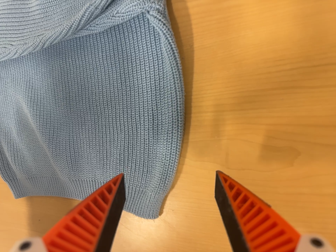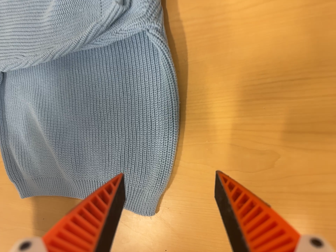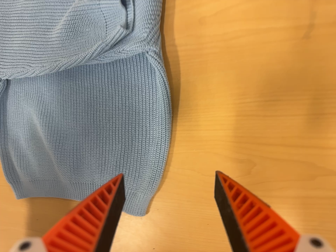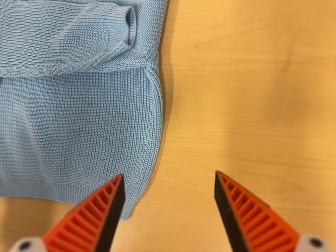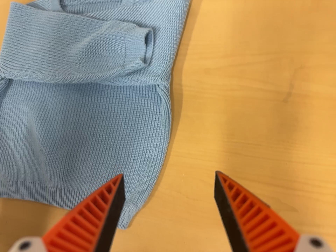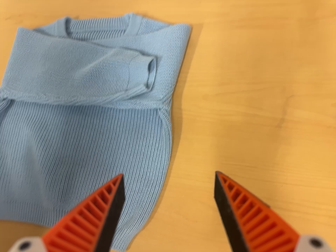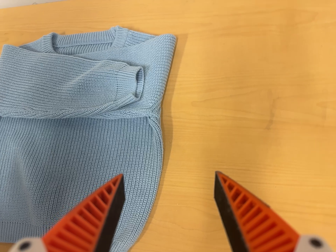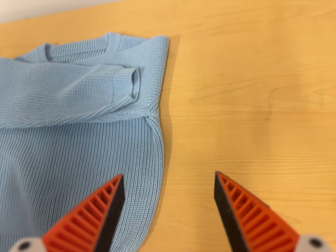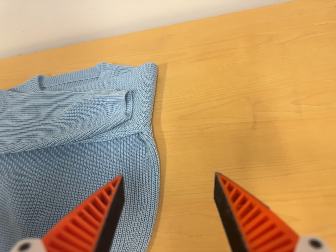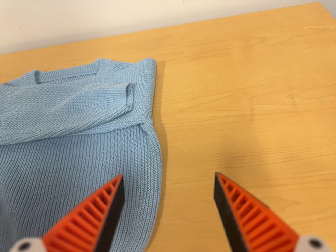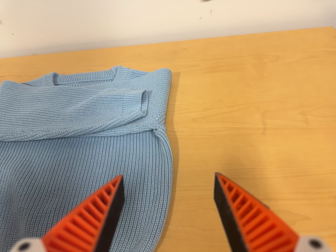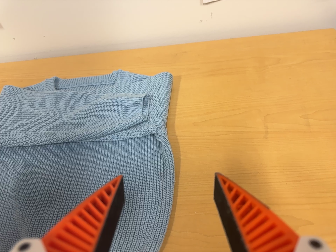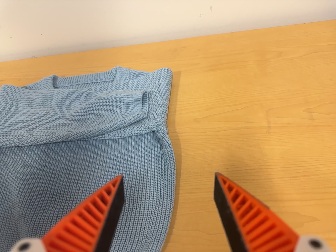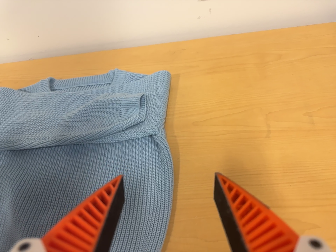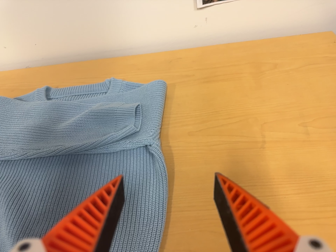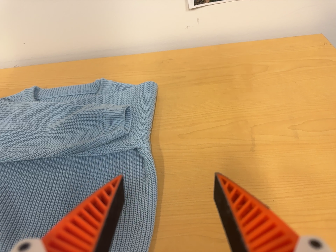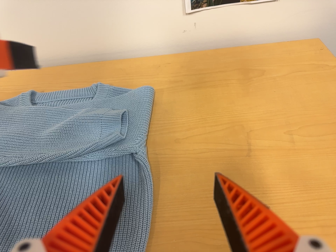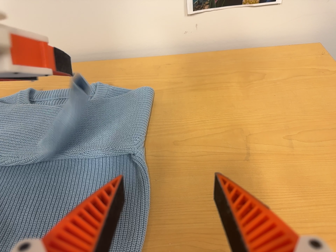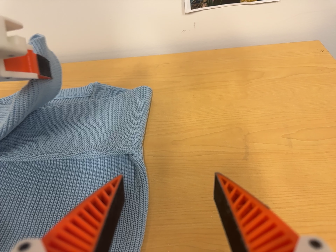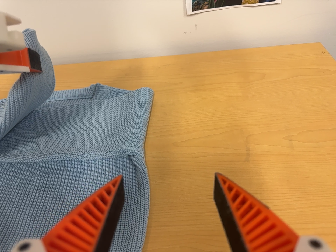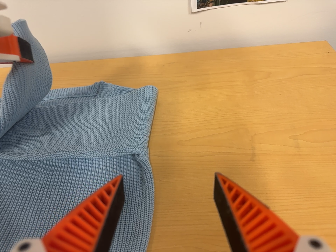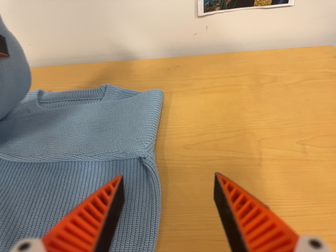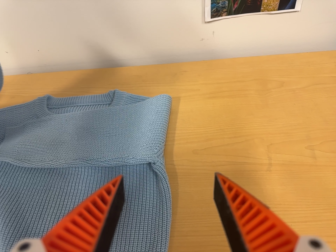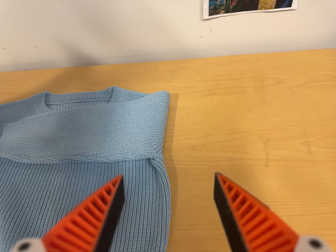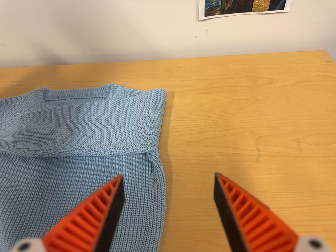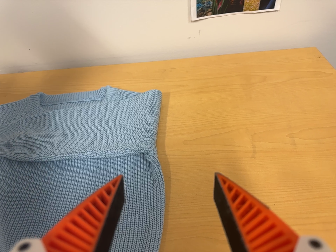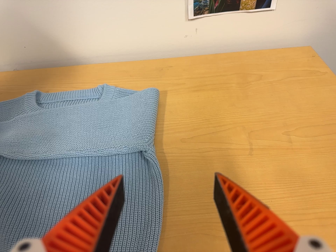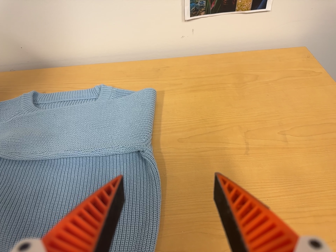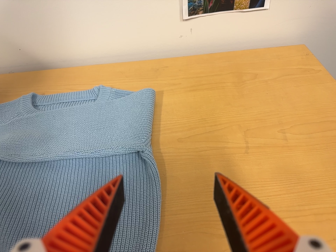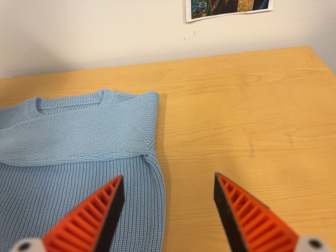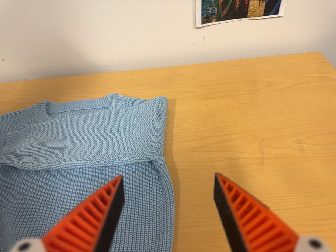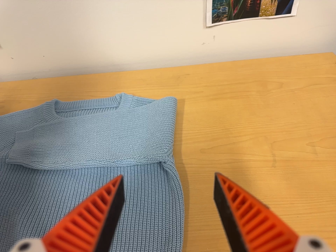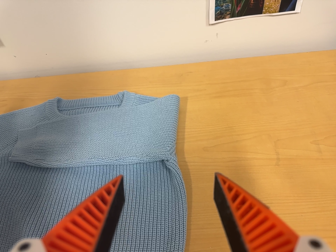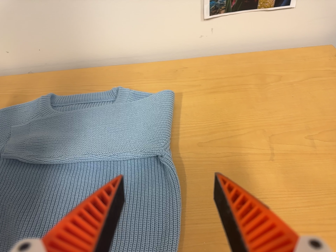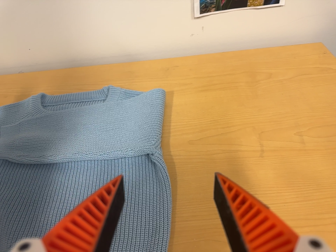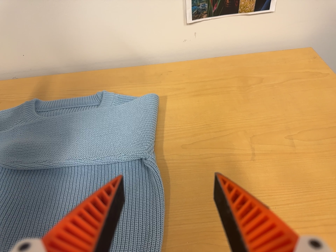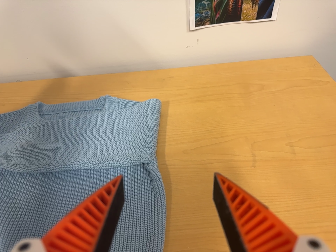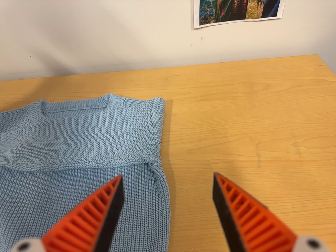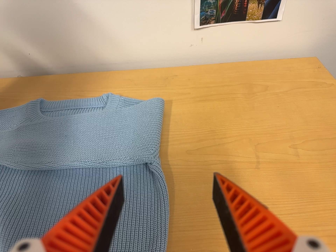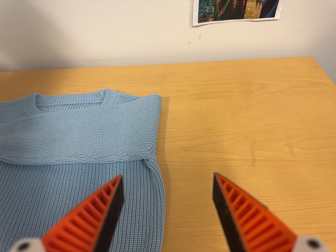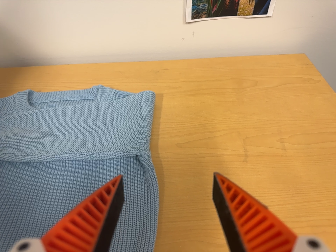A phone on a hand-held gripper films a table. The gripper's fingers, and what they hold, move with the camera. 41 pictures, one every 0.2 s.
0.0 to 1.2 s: The camera pans to its right by about 15 degrees. It travels backward and to its left, about 16 cm, so what stands in front gets smaller. Its aim tips toward the top of its view by about 20 degrees, and the scene shifts downward. It rolls about its line of sight by about 10 degrees, and the scene rotates clockwise.
1.2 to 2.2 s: The camera travels toward the bottom of its view and to its left, about 14 cm. Its aim tips toward the top of its view by about 20 degrees.
2.2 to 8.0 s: The camera shifts only a little, or ends up much as it began.
The film runs backward here.
